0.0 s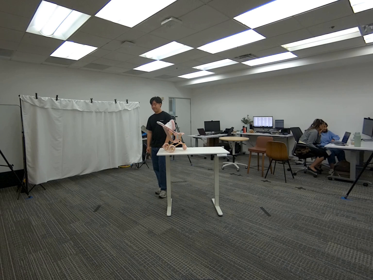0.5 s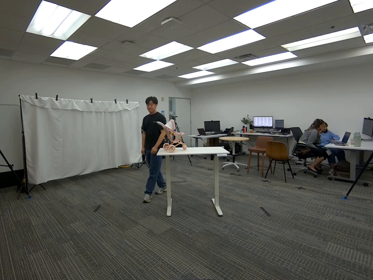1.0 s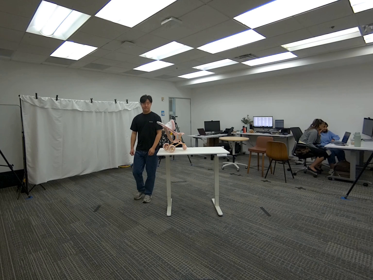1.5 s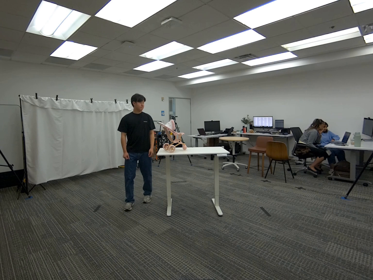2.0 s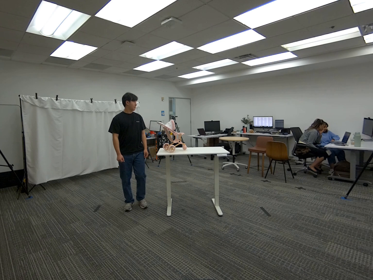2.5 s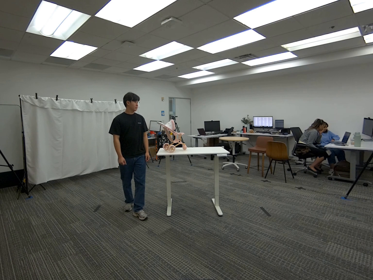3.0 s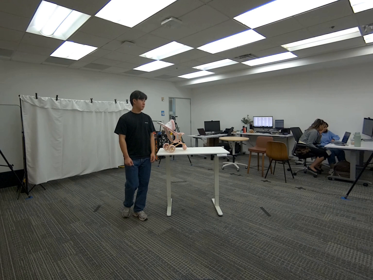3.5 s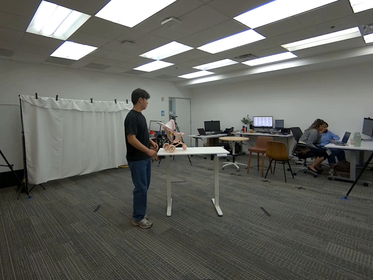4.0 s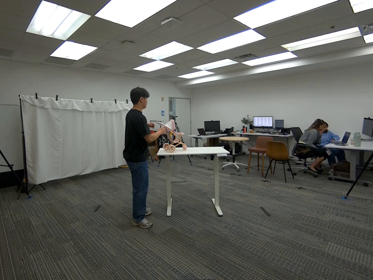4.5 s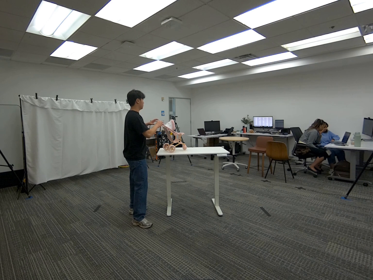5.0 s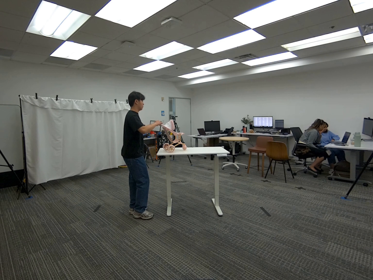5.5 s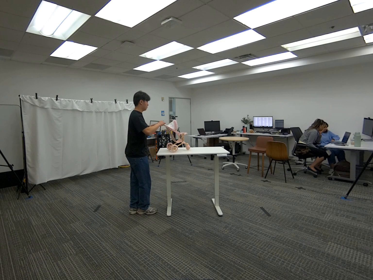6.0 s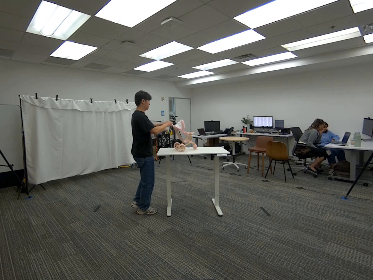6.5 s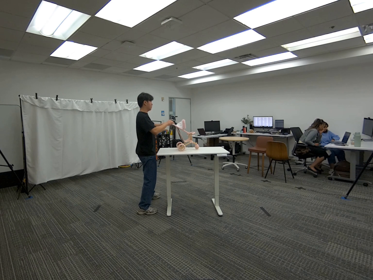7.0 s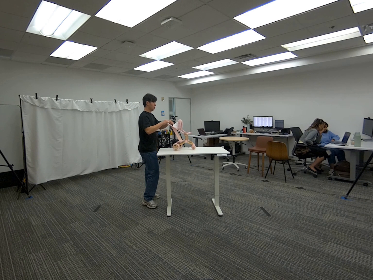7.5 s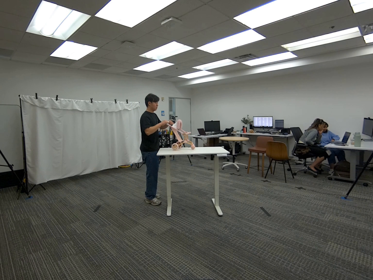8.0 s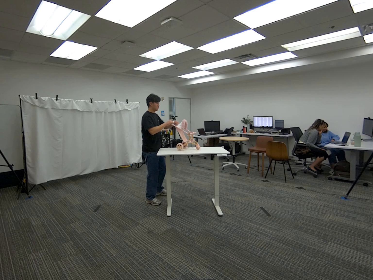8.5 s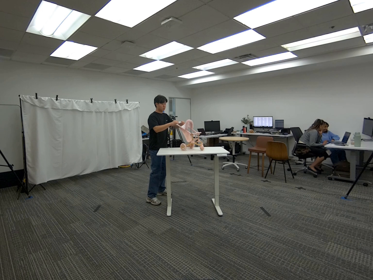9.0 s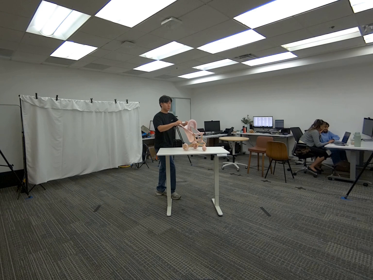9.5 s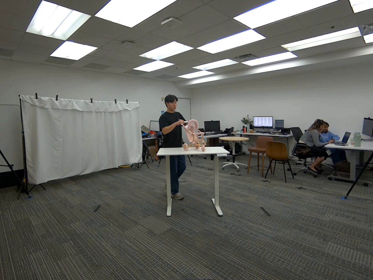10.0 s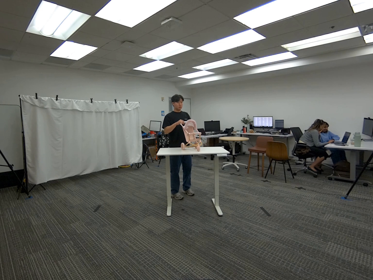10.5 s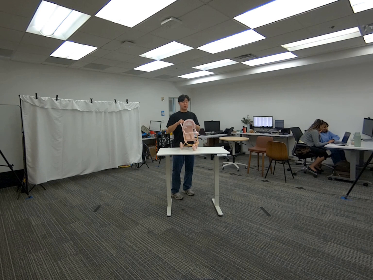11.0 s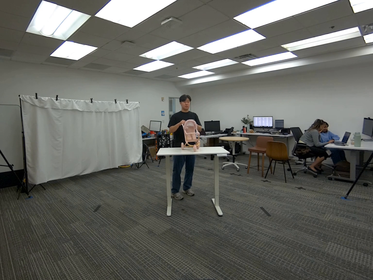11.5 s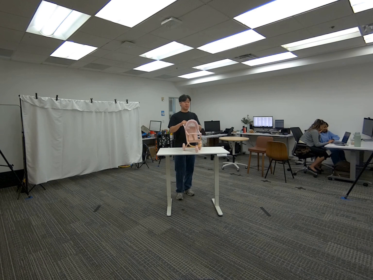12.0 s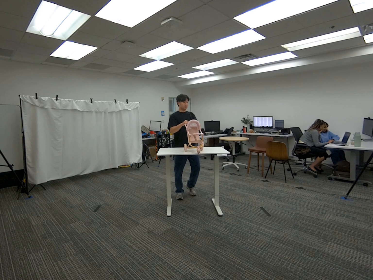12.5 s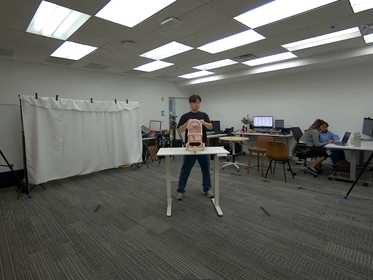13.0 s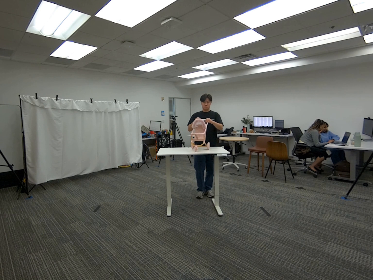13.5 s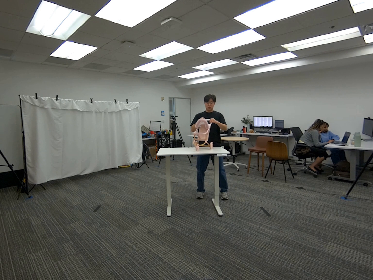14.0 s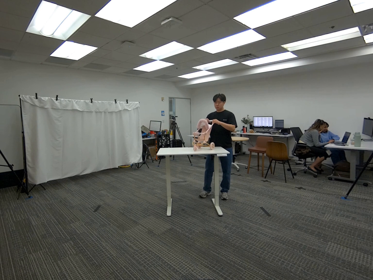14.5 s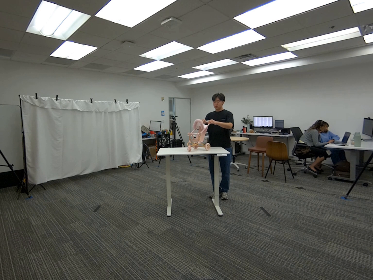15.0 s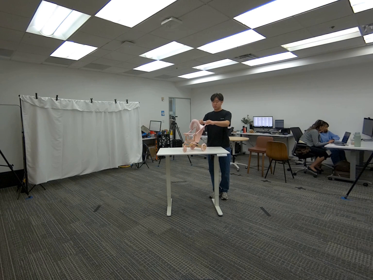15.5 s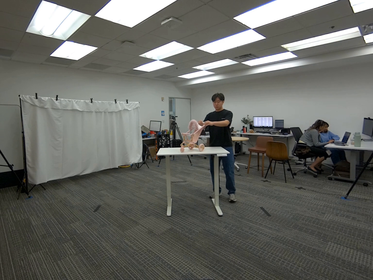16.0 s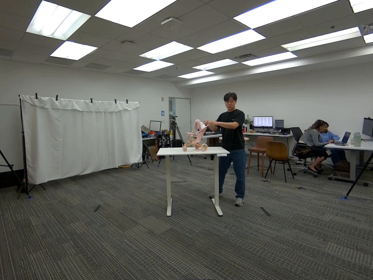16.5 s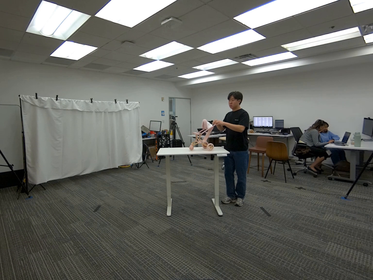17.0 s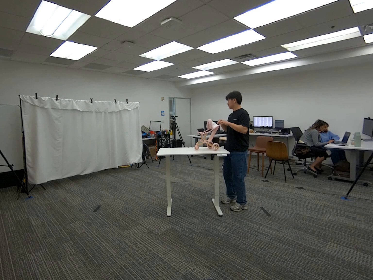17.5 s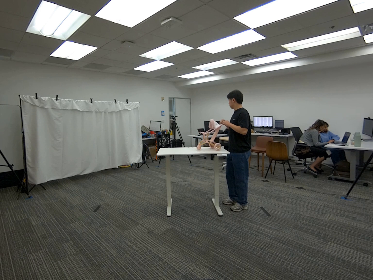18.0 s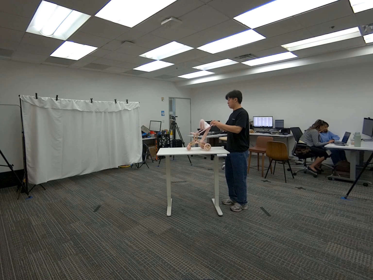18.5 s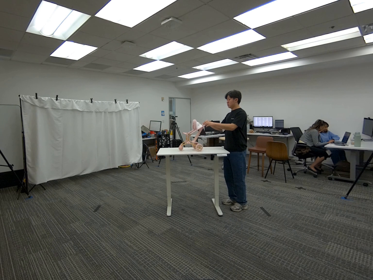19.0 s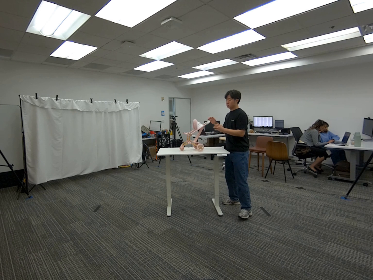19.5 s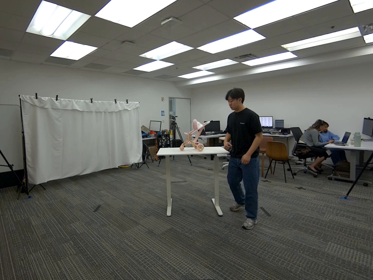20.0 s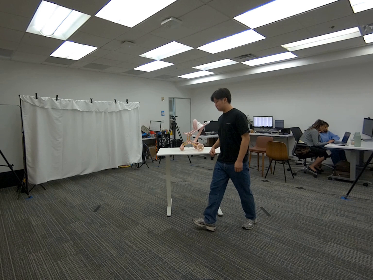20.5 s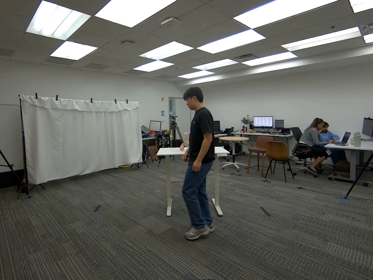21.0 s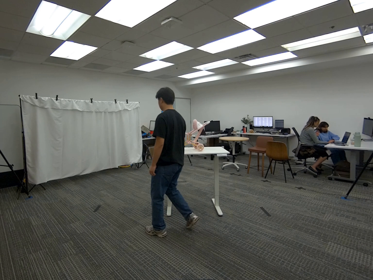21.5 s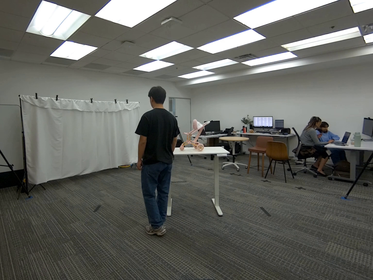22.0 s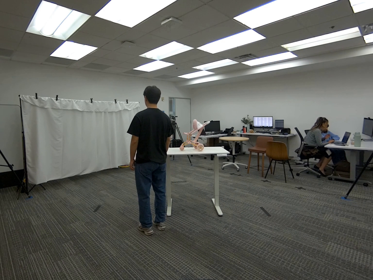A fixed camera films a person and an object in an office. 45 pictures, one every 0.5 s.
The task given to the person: Walk over to the toy stroller on the white desk and grab with both hands. roll the stroller back and forth on the desk surface while walking around the desk. Leave stroller on desk when finished and step away.
